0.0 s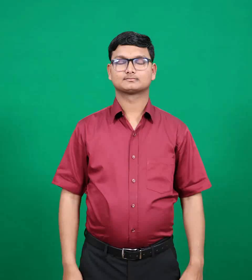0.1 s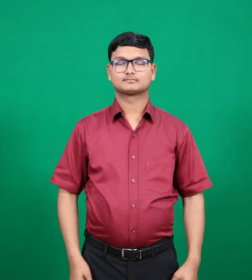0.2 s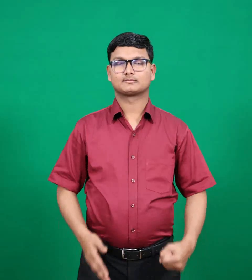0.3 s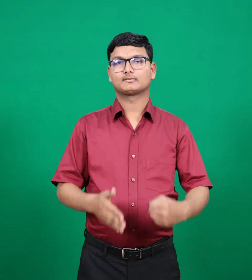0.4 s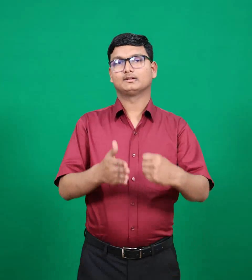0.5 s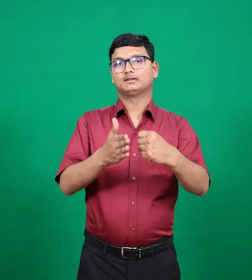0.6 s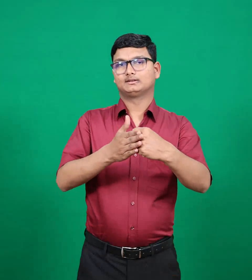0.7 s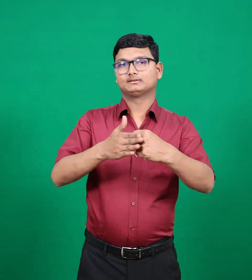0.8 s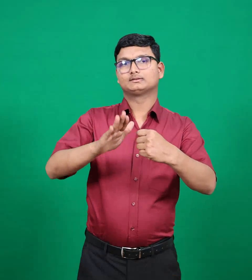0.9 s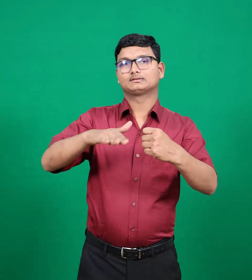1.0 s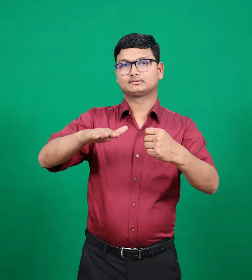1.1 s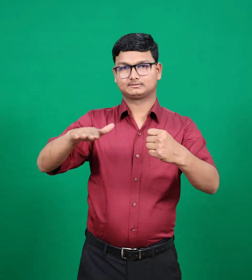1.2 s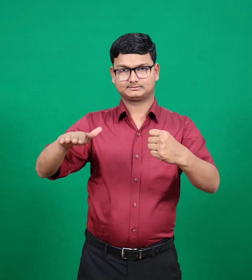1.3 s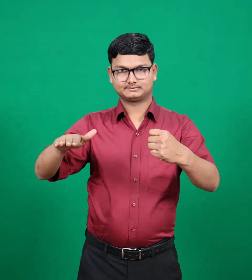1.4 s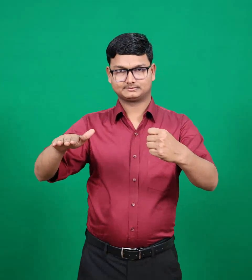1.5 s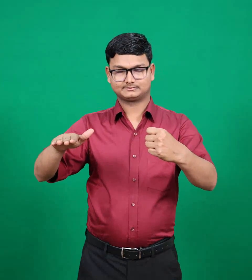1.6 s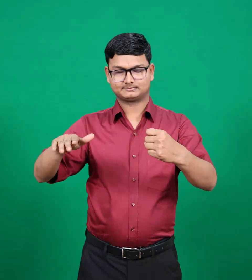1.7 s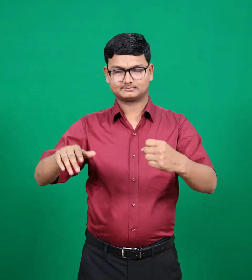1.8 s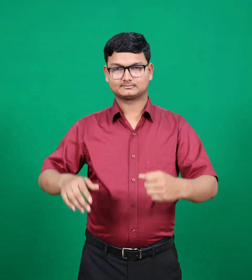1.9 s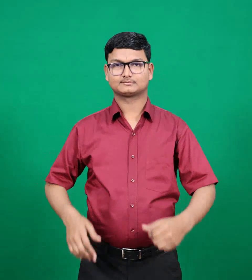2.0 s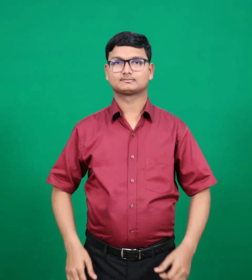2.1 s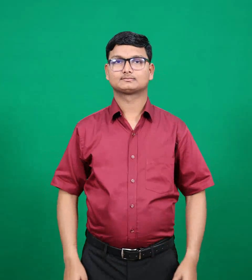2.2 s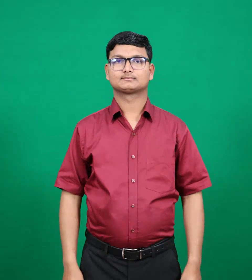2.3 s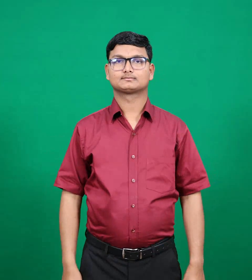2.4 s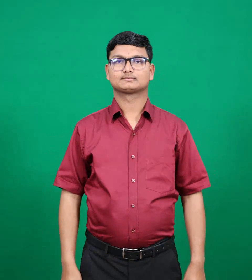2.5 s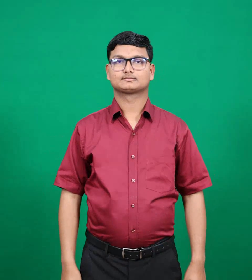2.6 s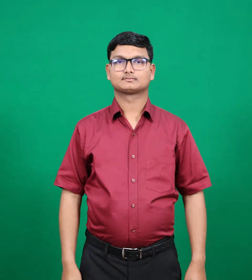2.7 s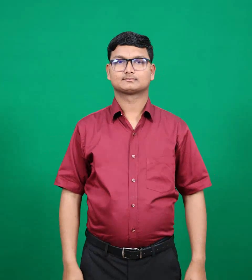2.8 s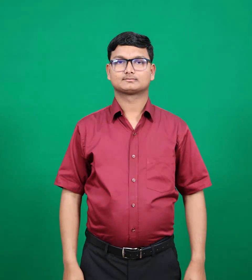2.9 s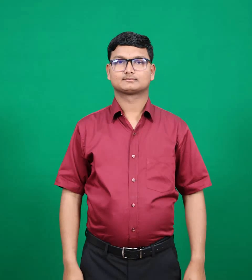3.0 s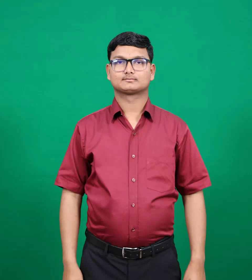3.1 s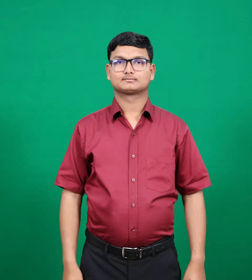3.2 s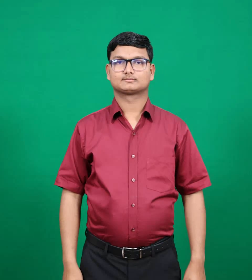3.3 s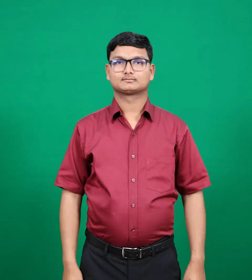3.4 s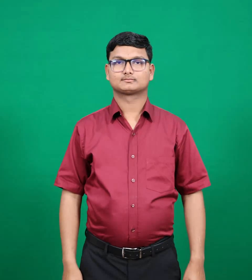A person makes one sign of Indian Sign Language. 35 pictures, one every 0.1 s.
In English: gibeah
